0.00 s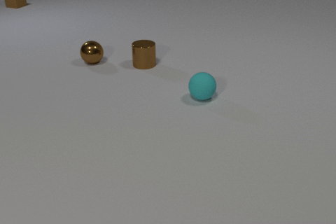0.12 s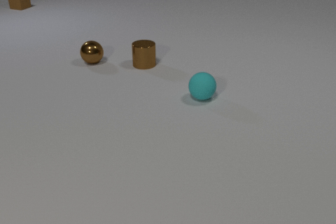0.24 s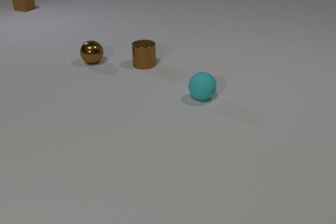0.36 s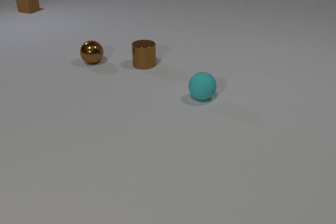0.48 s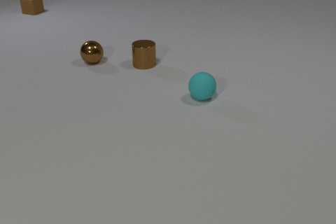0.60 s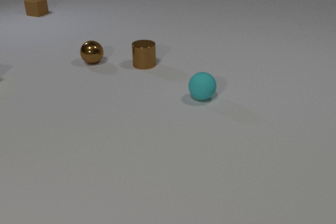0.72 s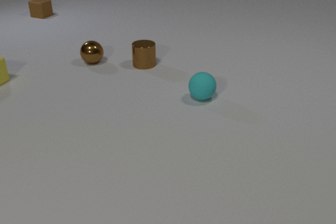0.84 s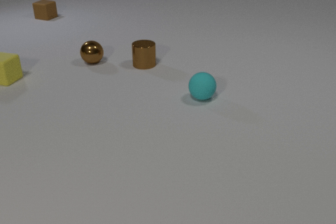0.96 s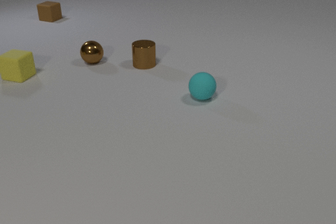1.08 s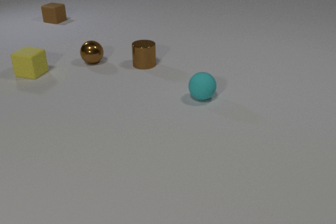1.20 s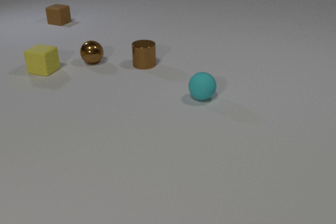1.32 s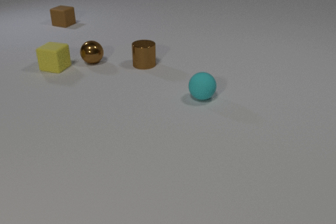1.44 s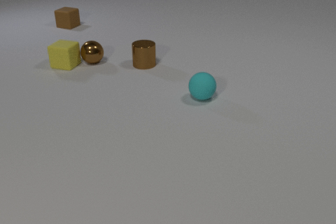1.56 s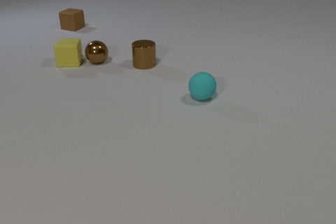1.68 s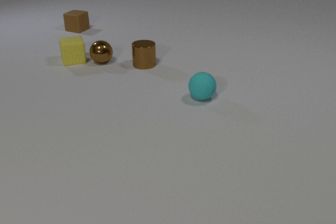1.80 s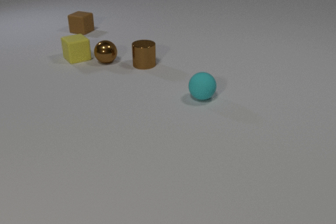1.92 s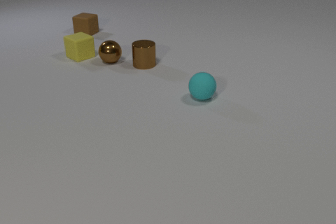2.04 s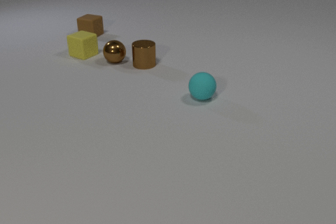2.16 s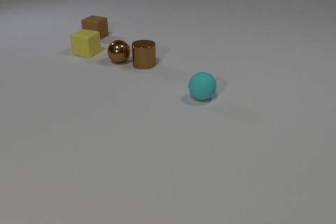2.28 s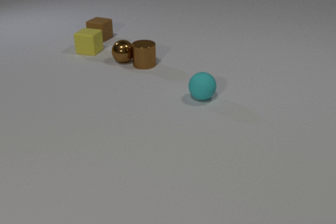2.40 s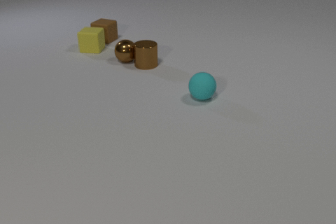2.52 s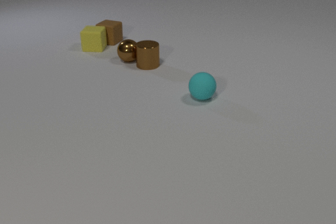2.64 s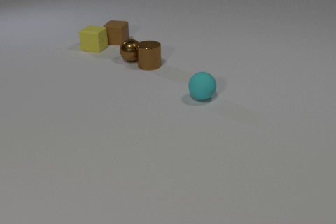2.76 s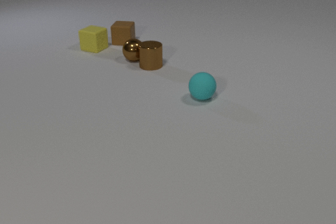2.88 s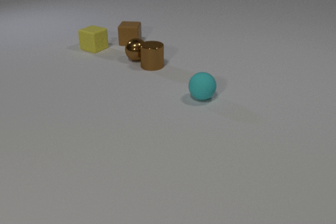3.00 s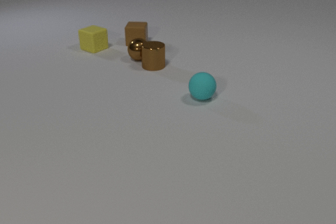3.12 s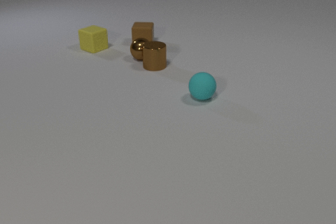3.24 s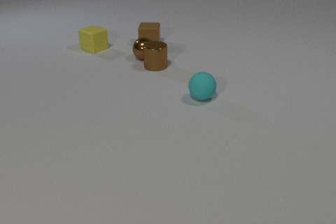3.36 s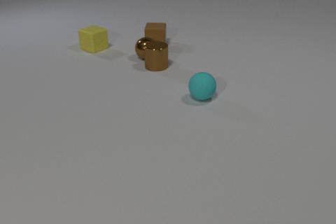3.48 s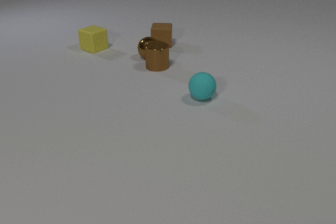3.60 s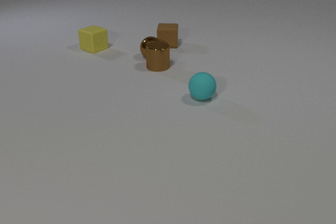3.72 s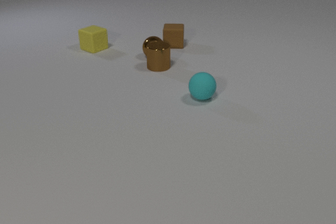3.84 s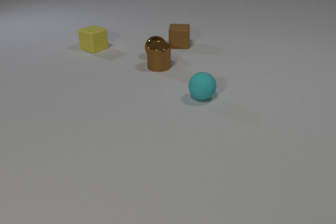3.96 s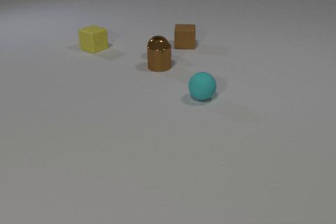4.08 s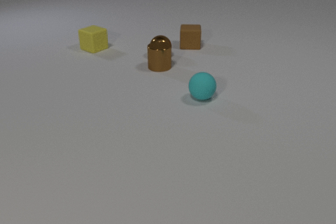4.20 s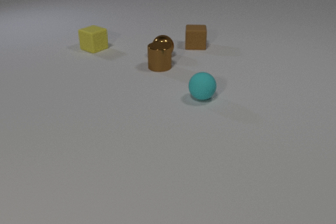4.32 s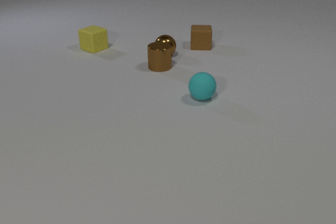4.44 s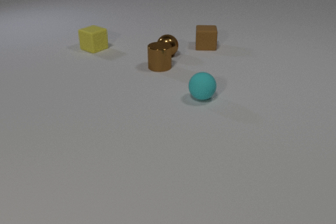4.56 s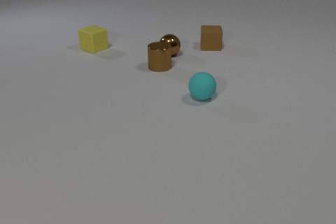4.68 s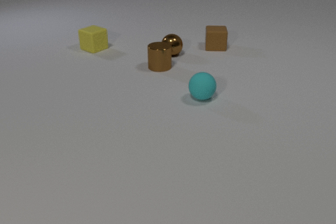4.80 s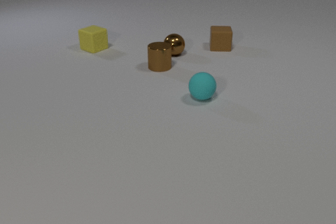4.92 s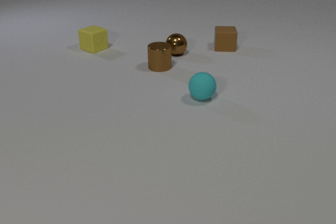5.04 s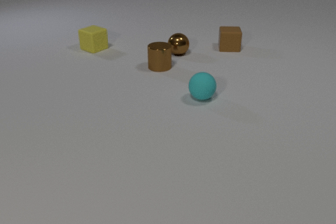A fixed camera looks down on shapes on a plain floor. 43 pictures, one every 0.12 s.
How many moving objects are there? 4.
What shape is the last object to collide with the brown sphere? cylinder.
What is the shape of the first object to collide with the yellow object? sphere.
0.00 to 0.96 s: The yellow rubber cube comes in at the left edge, slides to the right. The brown rubber cube slides toward the camera and to the right.
0.96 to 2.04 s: The yellow rubber cube slides to the right and away from the camera, spins so that its near face slides to the right, counterclockwise seen from above. The brown metal sphere rolls to the right. The brown rubber cube slides toward the camera and to the right. The yellow rubber cube and the brown metal sphere collide.
2.04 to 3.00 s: The yellow rubber cube slides away from the camera and to the right. The brown metal sphere rolls to the right. The brown metal cylinder slides to the right. The brown rubber cube slides to the right and toward the camera. The brown metal sphere and the brown metal cylinder collide. The yellow rubber cube and the brown rubber cube collide.
3.00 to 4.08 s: The brown metal sphere rolls to the right. The brown metal cylinder slides to the right. The brown rubber cube slides to the right.
4.08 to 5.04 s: The brown metal sphere rolls to the right. The brown rubber cube slides to the right.
